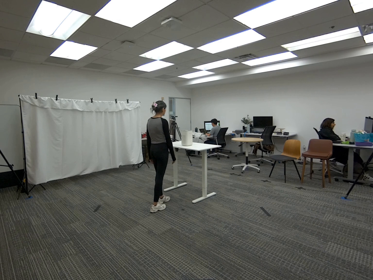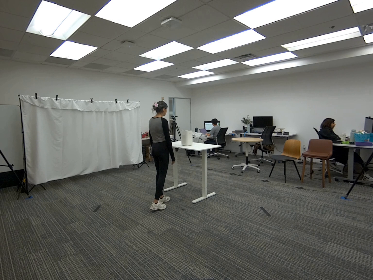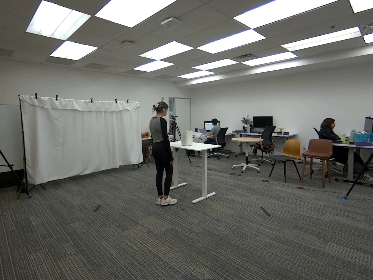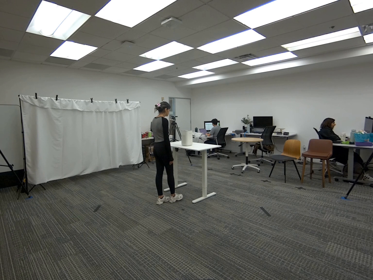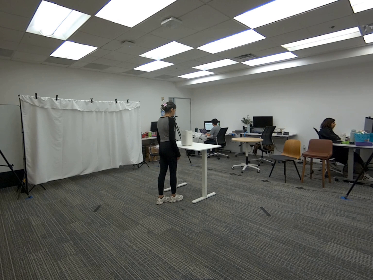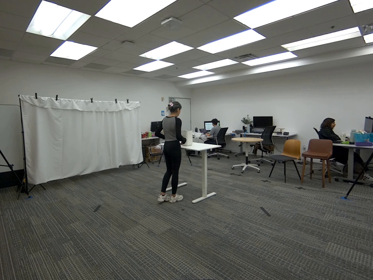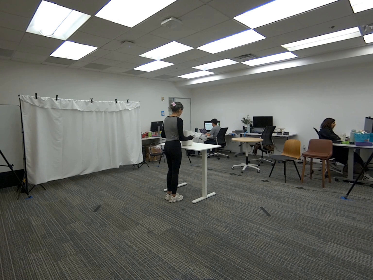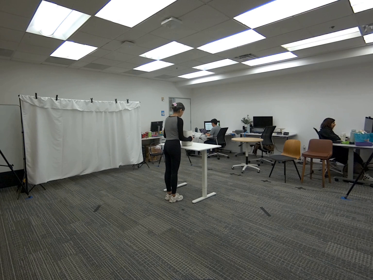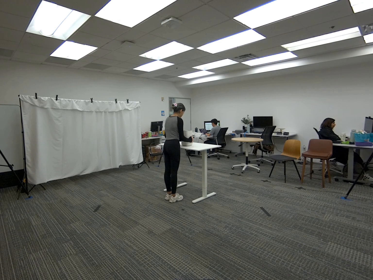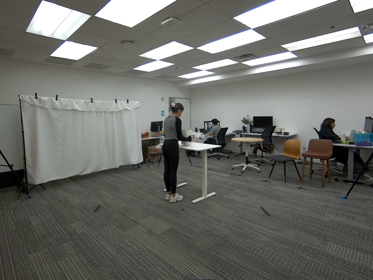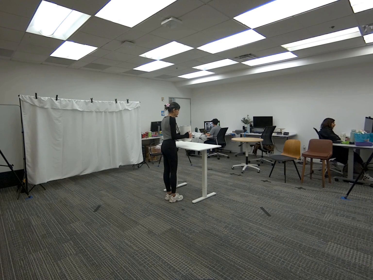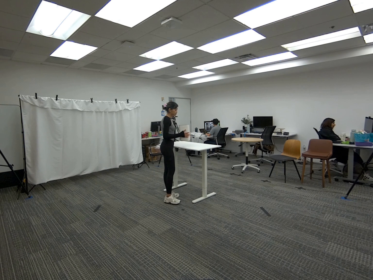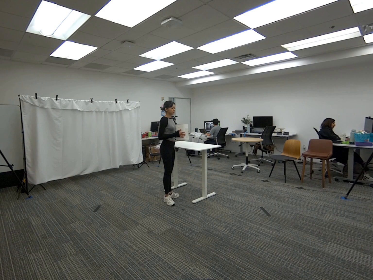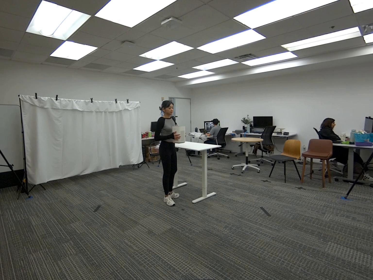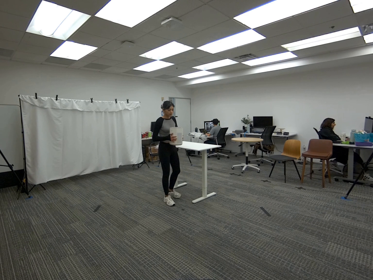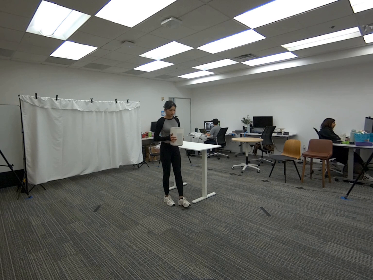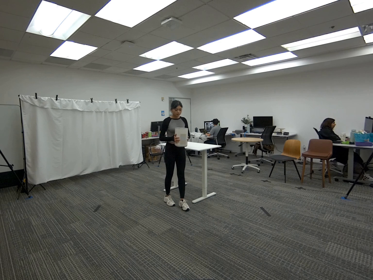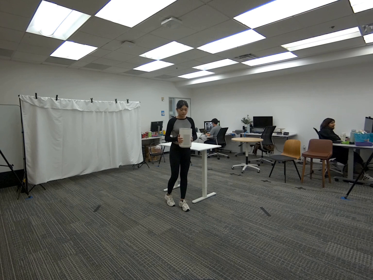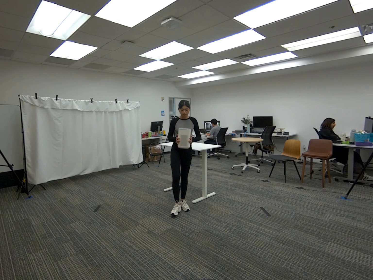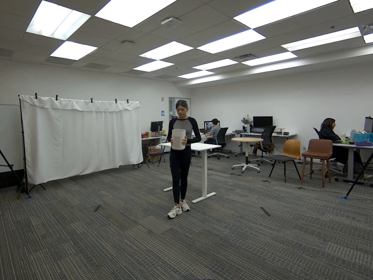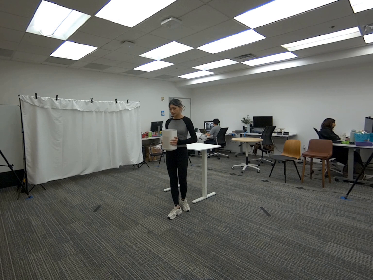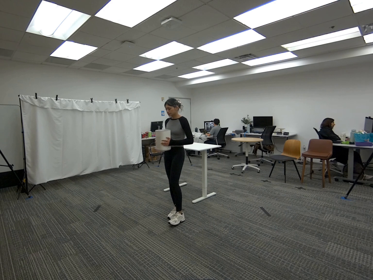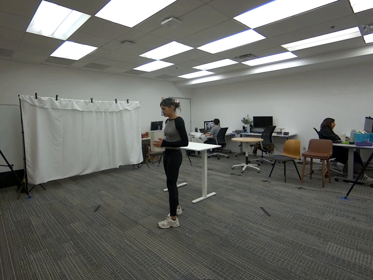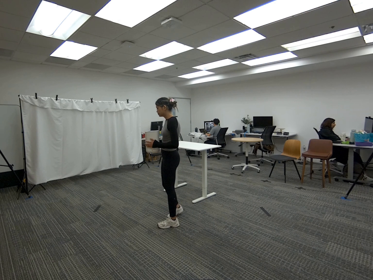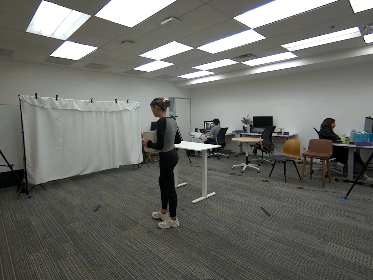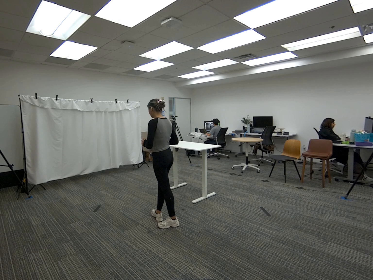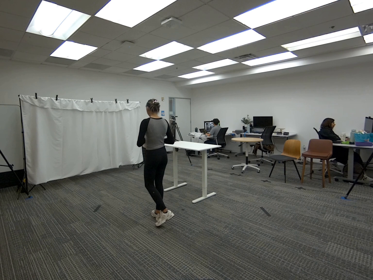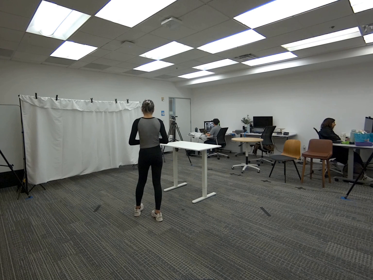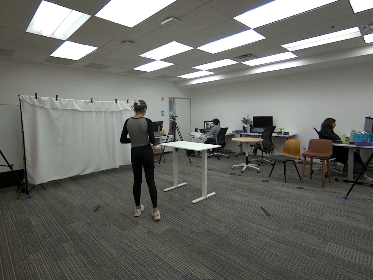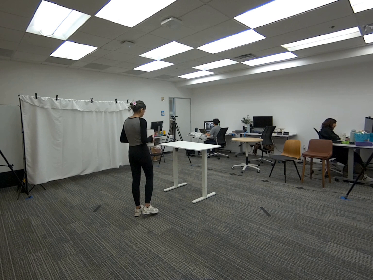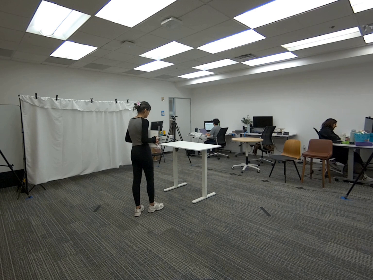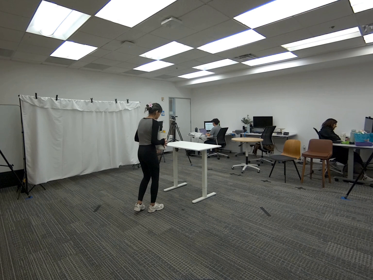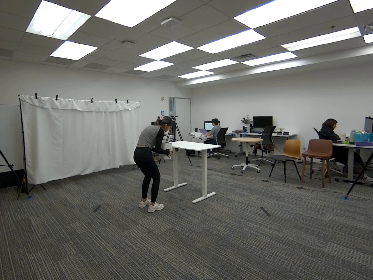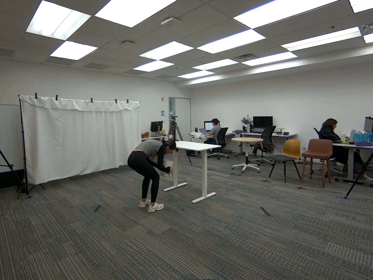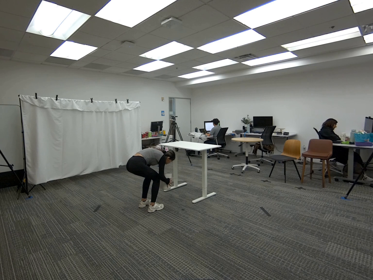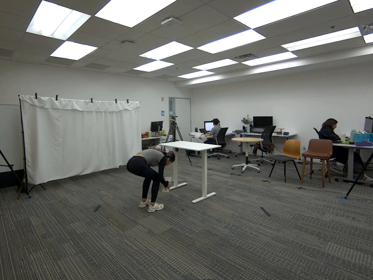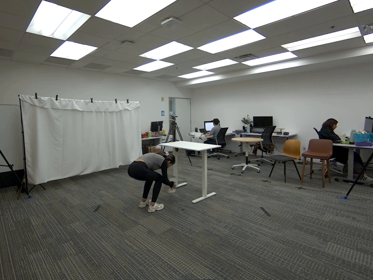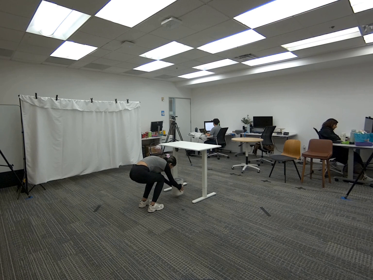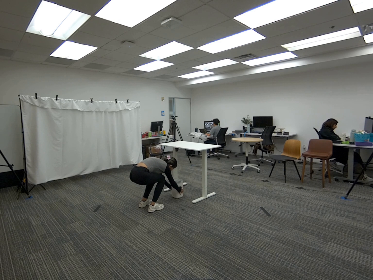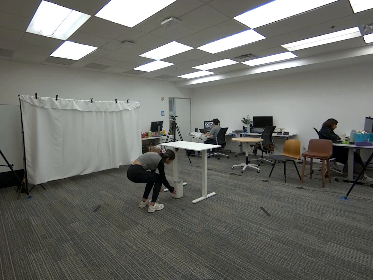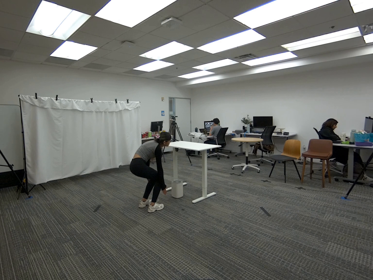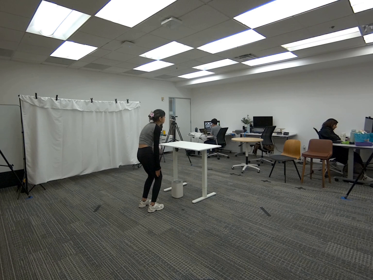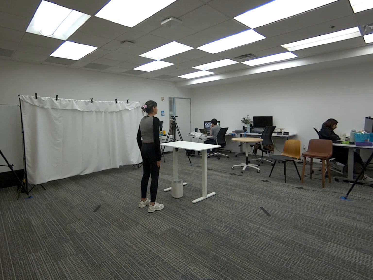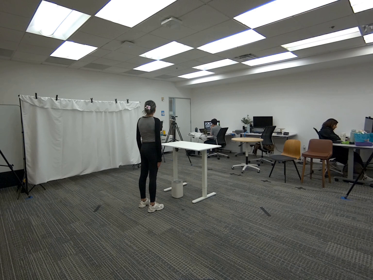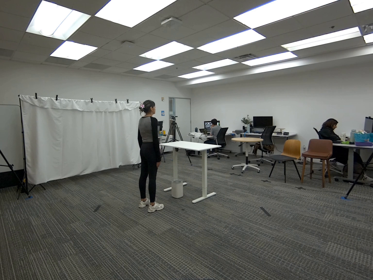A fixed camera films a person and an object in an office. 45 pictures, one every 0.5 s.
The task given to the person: Walk over to the Air Purifier on the white desk and pick up the air purifier using both hands and walk within the bounding area and place the air purifier underneath the white desk when complete.
